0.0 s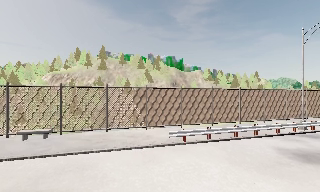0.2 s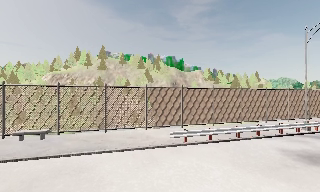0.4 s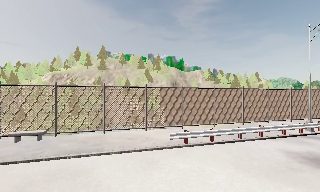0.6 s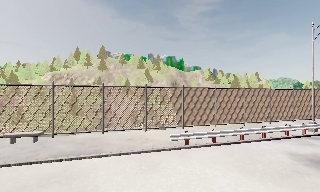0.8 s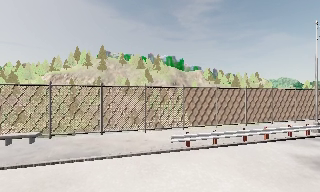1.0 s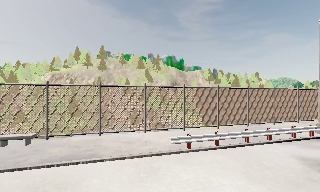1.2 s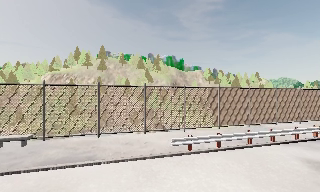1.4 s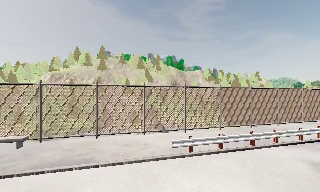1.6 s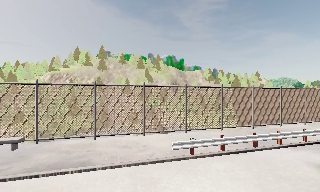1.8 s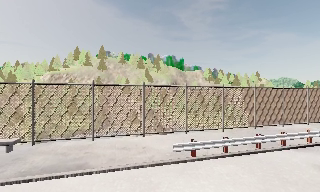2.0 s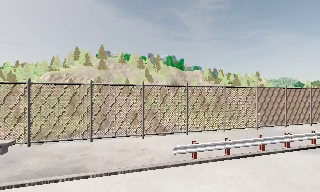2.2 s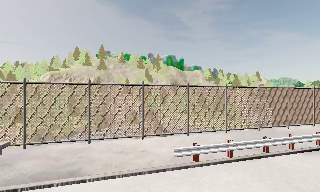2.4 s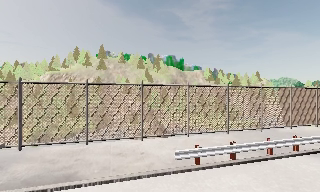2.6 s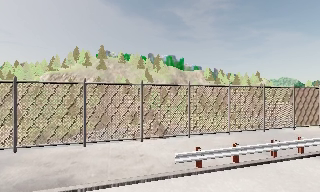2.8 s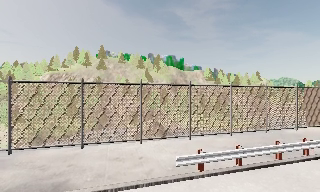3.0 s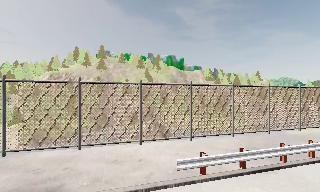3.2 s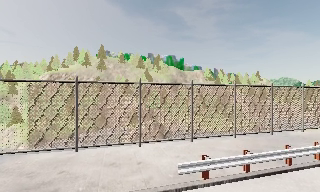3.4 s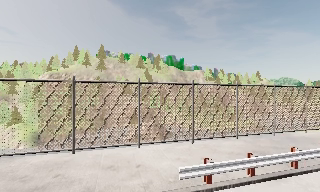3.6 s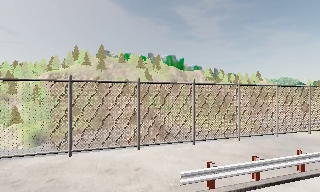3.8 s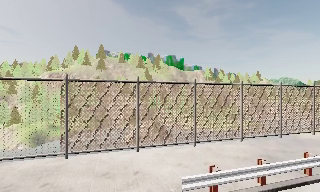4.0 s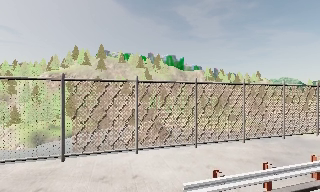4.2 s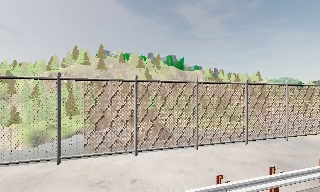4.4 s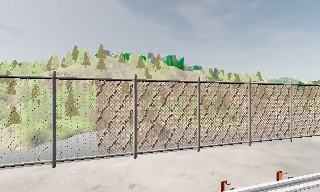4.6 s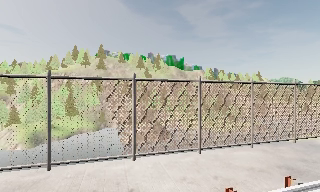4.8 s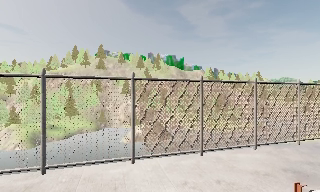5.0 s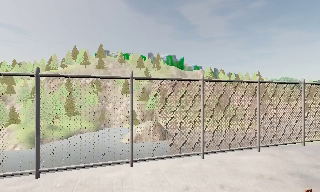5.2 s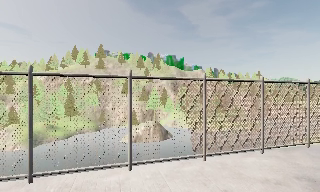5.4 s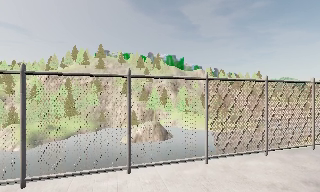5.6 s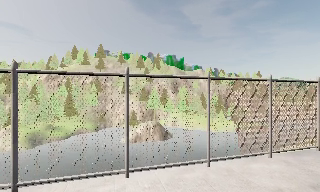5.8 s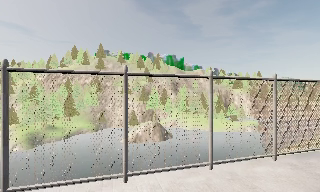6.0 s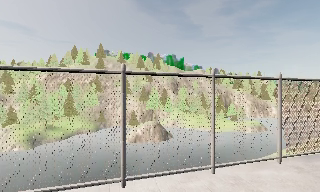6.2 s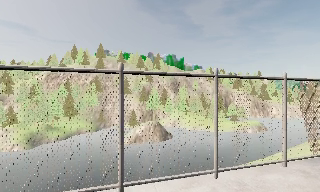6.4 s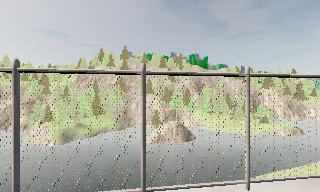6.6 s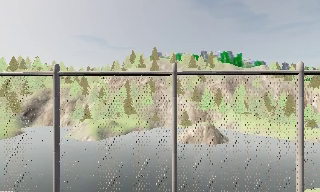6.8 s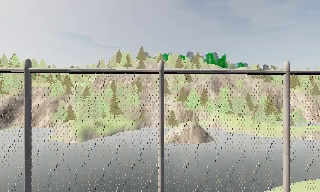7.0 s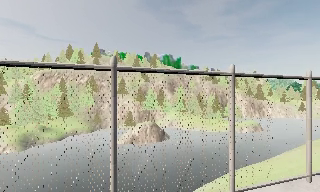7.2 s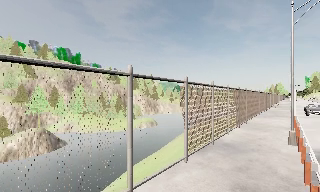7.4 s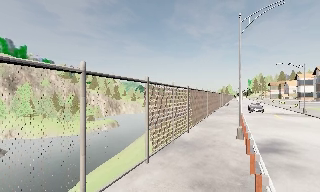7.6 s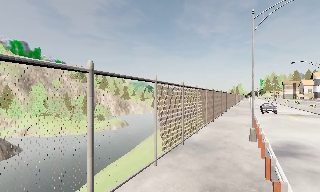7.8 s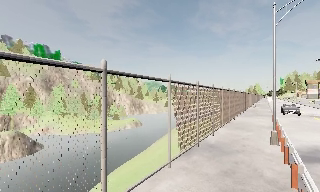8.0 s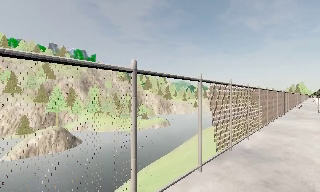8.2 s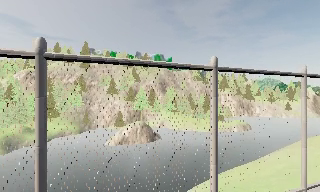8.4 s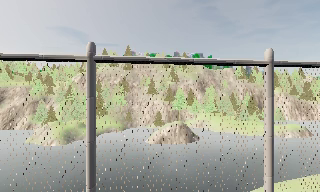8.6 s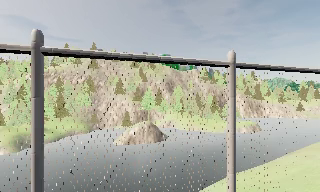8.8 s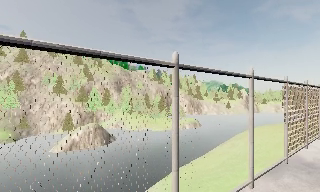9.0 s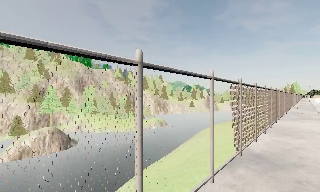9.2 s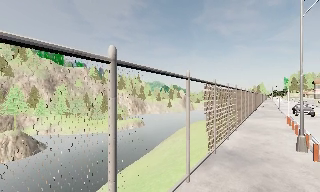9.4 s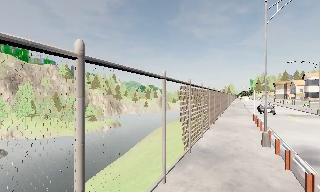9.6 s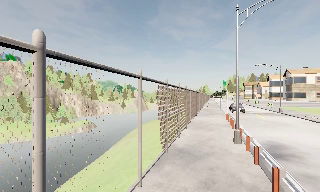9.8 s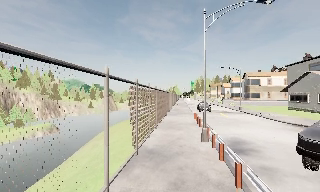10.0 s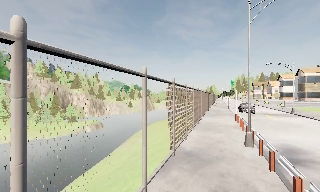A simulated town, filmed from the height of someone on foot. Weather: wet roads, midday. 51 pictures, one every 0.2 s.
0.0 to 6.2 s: The camera travels forward, about 8 m, so what stands in front looms larger.
6.2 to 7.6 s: The camera pans to its right, which is clockwise from overhead, by about 45 degrees. It travels forward, about 1.5 m.
7.6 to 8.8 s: The camera swings to its left by about 25 degrees, and the scene slides to the right. It travels forward, about 1 m, so what stands in front looms larger.
8.8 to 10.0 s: The camera pans to its right, which is clockwise from overhead, by about 35 degrees. It travels forward, about 1 m.
The film runs forward here.
